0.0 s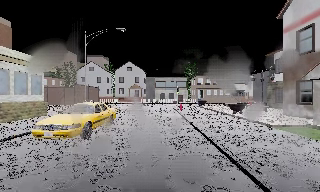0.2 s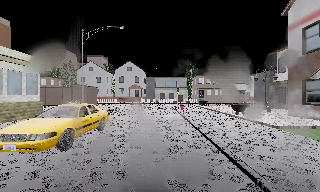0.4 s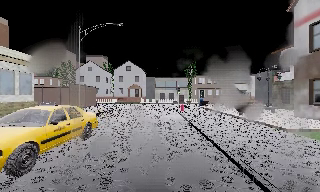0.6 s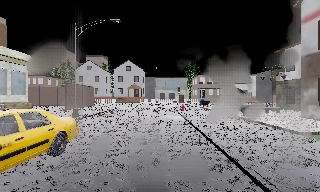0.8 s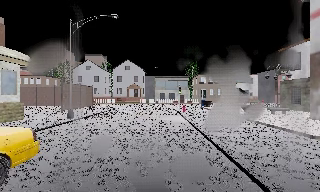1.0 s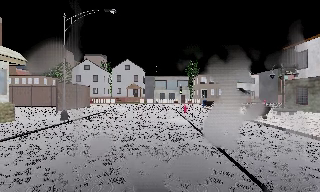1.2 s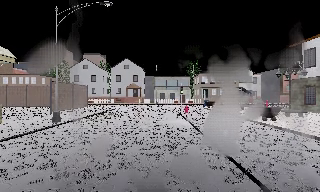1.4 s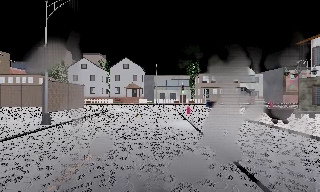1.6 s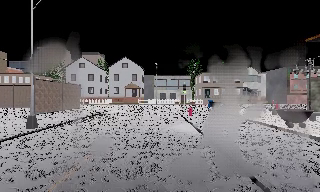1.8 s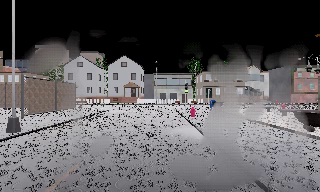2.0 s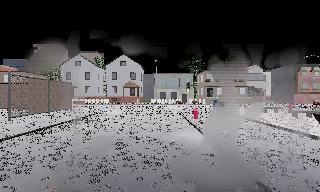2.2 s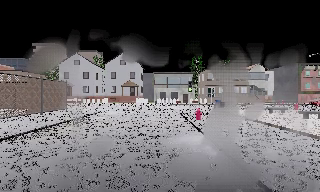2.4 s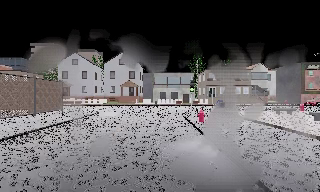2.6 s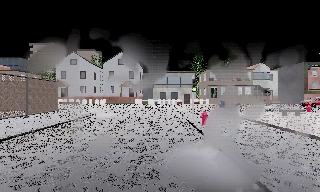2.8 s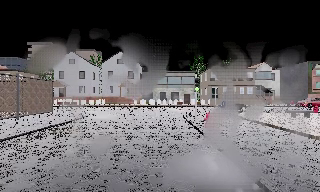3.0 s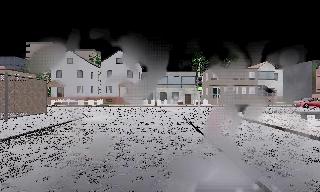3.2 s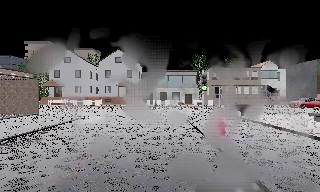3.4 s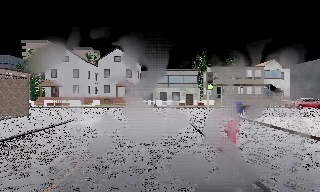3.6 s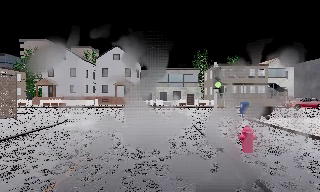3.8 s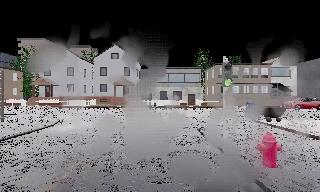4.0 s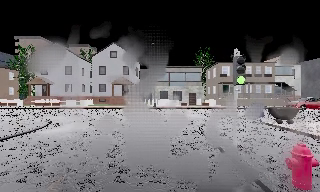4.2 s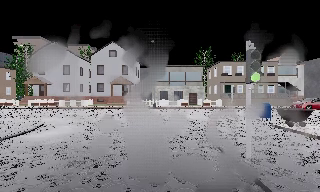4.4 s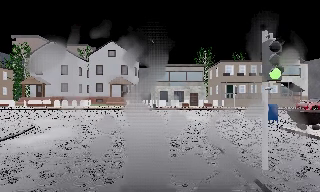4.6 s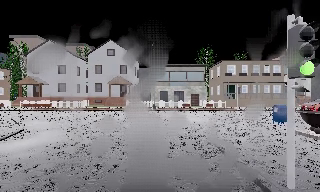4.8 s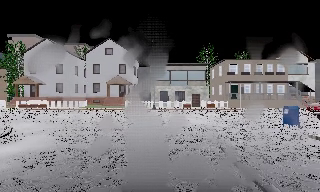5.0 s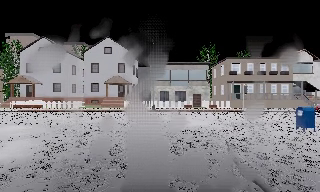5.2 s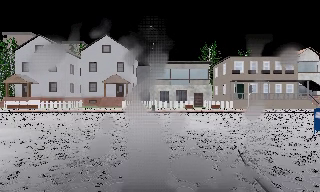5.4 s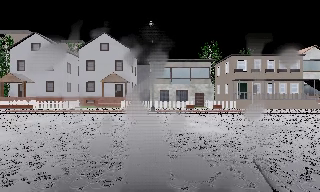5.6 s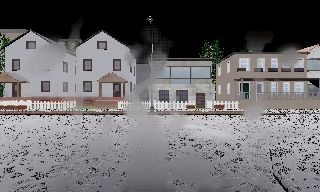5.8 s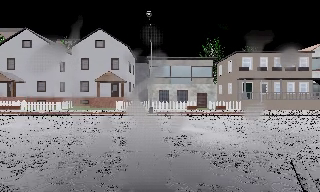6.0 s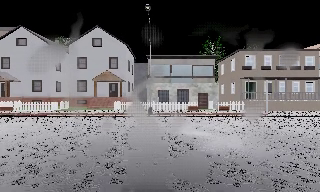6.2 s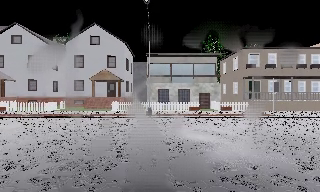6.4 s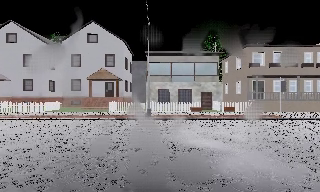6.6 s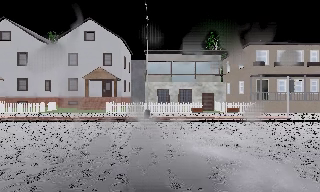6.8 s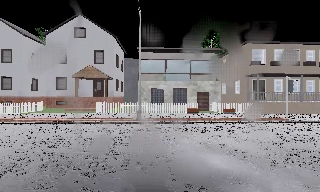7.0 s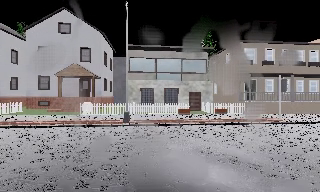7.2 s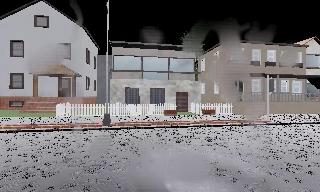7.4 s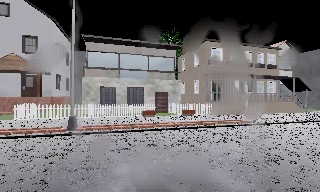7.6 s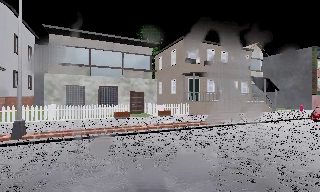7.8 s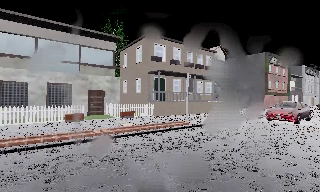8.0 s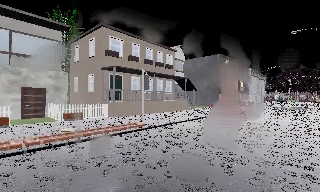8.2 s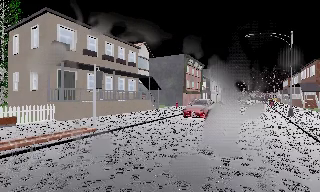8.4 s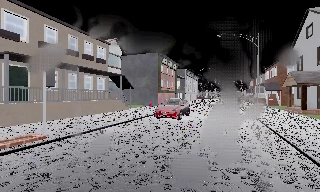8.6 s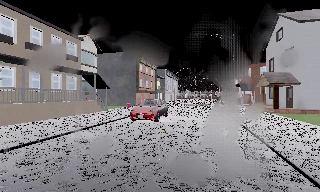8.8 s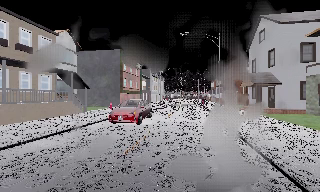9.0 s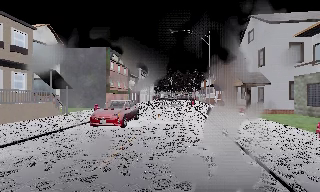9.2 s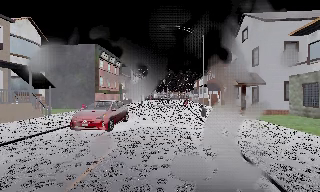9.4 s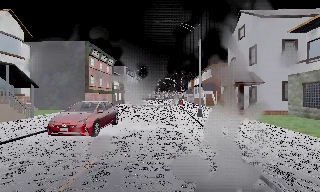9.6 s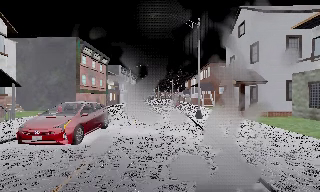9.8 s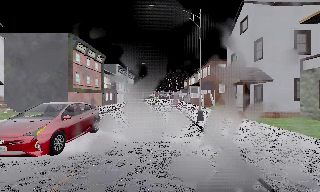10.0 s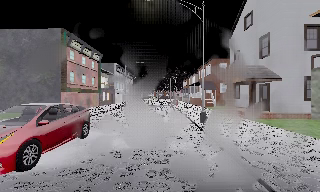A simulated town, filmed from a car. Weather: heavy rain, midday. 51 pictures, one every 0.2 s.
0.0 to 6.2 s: The camera travels forward, about 25 m, so what stands in front looms larger.
6.2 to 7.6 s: The camera pans to its right, which is clockwise from overhead, by about 25 degrees. It travels forward, about 6 m, so what stands in front looms larger.
7.6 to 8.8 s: The camera swings to its right by about 55 degrees, and the scene slides to the left. It travels forward and to its right, about 6 m.
8.8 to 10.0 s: The camera swings to its right by about 10 degrees, and the scene slides to the left. It travels forward, about 6 m, so what stands in front looms larger.
The film runs forward here.
